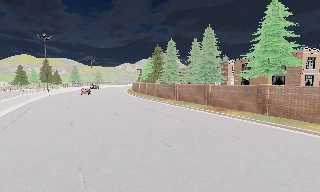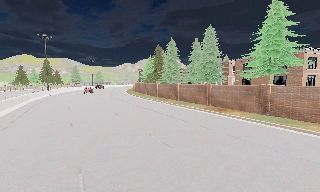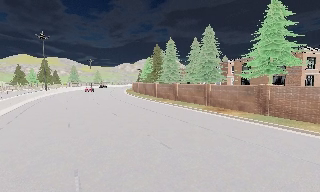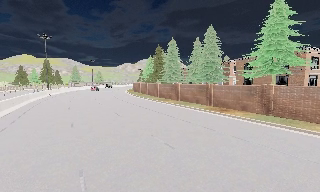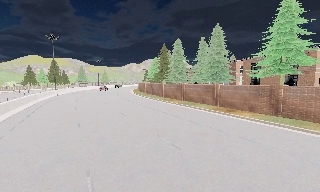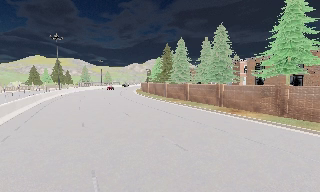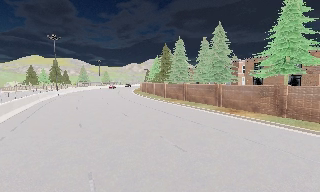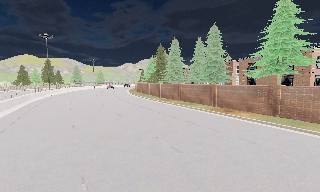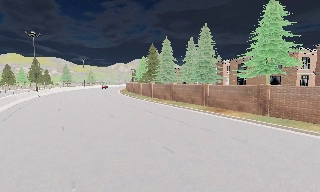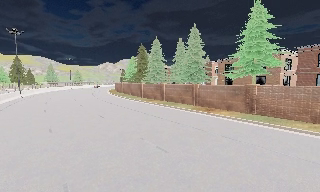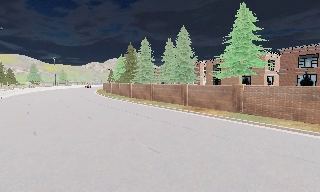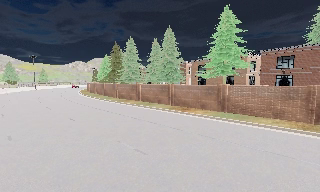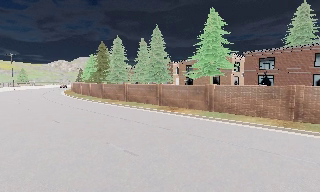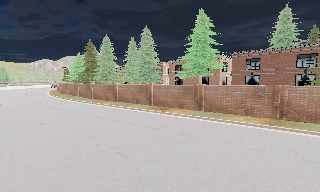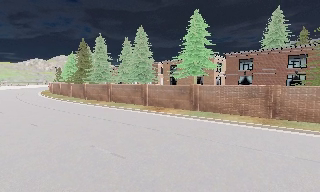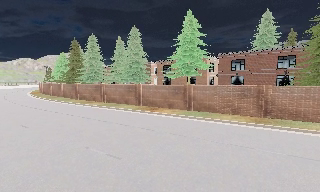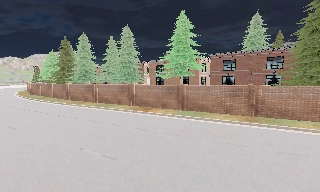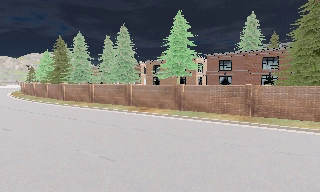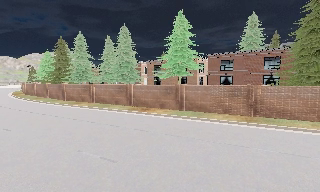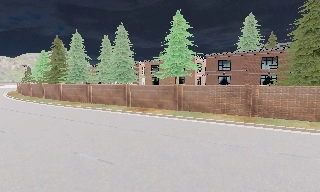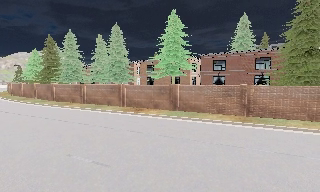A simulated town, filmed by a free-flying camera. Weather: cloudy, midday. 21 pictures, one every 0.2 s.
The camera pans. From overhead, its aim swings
clockwise.
The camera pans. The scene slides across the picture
to the left.
0.0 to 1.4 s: The camera travels forward, about 0.5 m, so what stands in front looms larger.
1.4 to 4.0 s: The camera pans to its right, which is clockwise from overhead, by about 35 degrees. It travels to its left and forward, about 1.5 m.
The film runs forward here.
